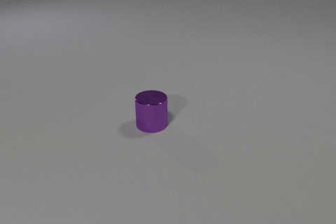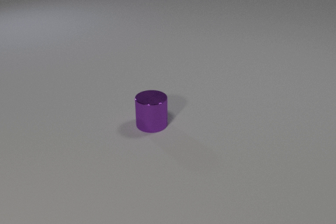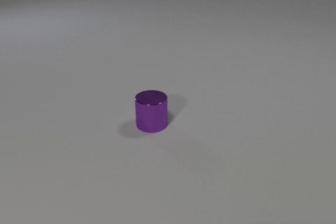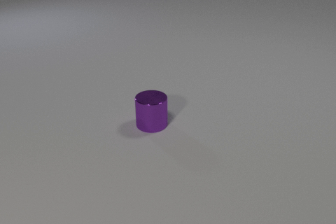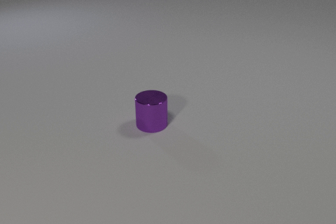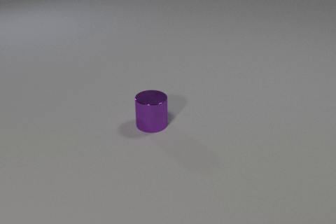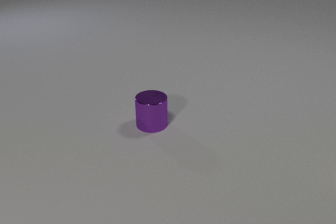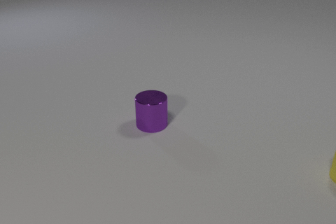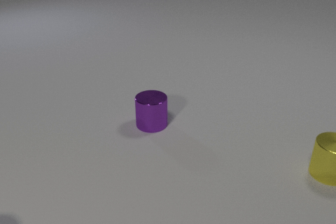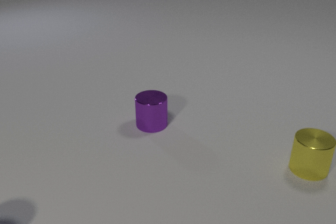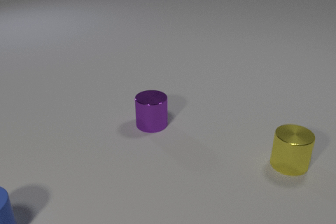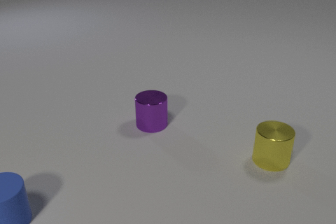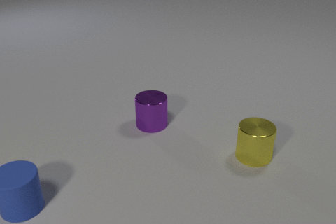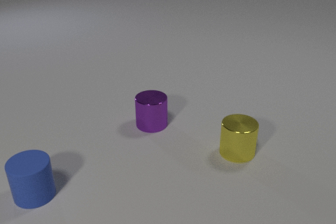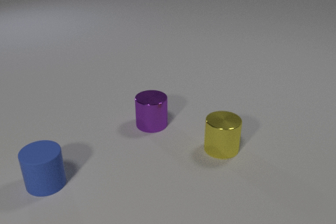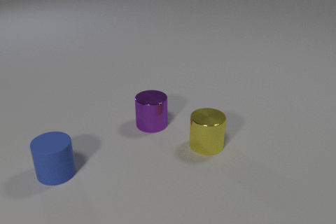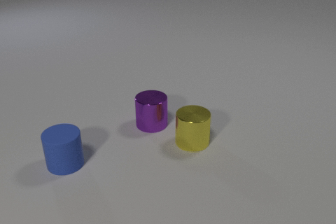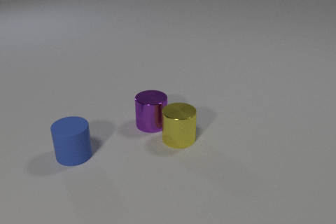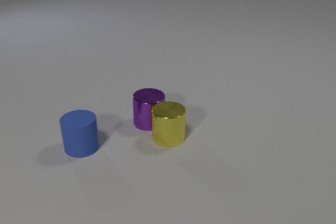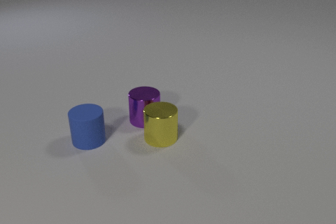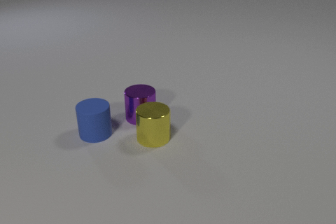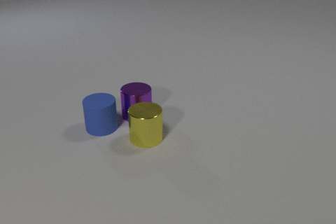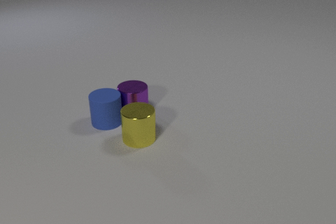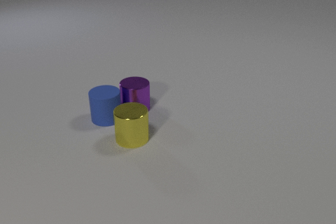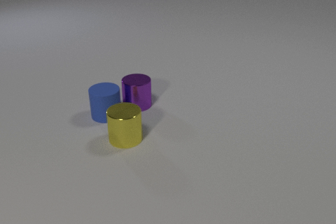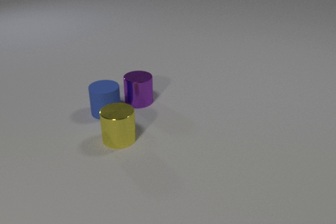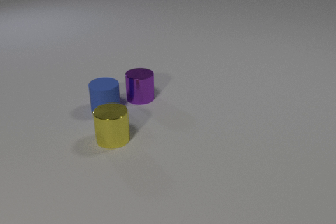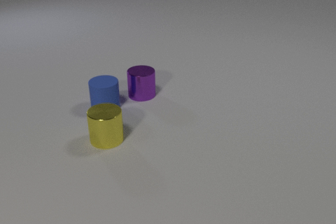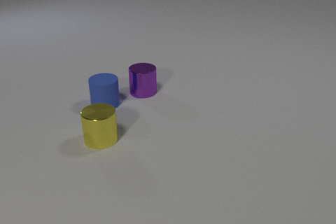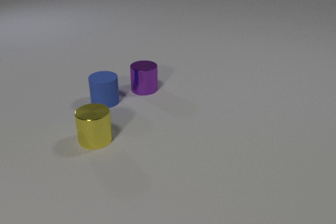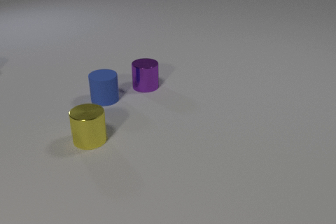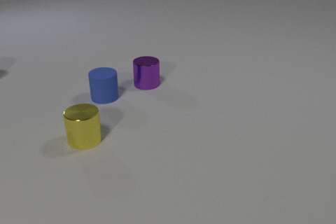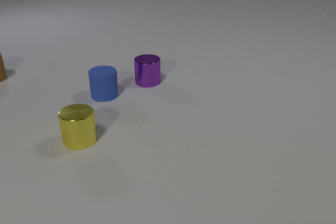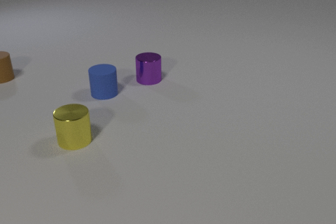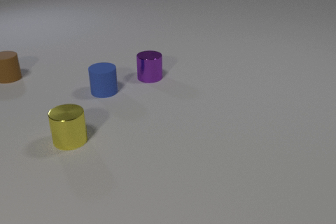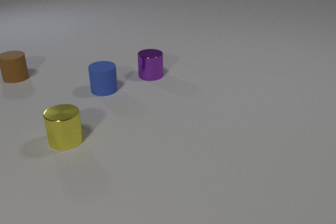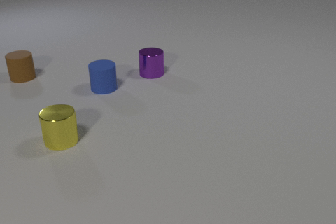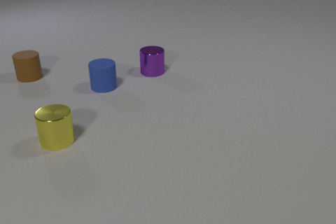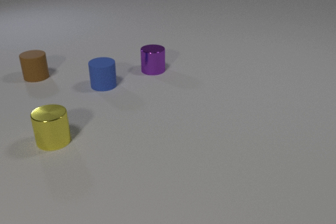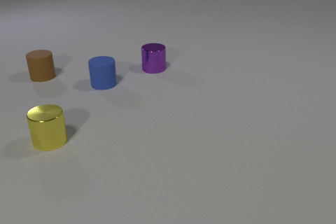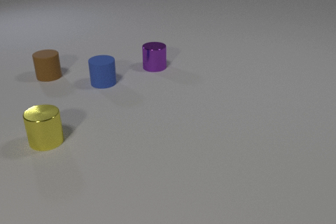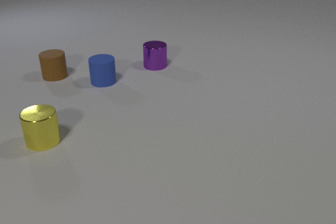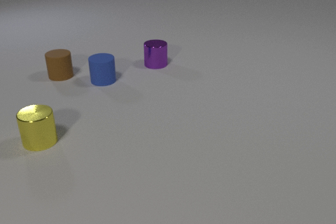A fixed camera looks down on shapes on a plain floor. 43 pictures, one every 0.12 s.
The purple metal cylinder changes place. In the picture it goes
away from the camera.
The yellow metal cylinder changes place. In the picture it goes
to the left.
0.00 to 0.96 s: The yellow metal cylinder comes in at the right edge, slides to the left.
0.96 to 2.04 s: The yellow metal cylinder slides to the left. The blue rubber cylinder comes in at the left edge, slides away from the camera and to the right.
2.04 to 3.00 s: The yellow metal cylinder slides to the left. The purple metal cylinder slides away from the camera. The blue rubber cylinder slides away from the camera and to the right. The yellow metal cylinder and the purple metal cylinder collide. The purple metal cylinder and the blue rubber cylinder collide.
3.00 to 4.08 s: The yellow metal cylinder slides to the left. The purple metal cylinder slides away from the camera. The blue rubber cylinder slides away from the camera. The brown rubber cylinder comes in at the left edge, slides to the right.
4.08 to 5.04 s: The yellow metal cylinder slides to the left. The purple metal cylinder slides away from the camera. The blue rubber cylinder slides away from the camera. The brown rubber cylinder slides to the right.
Are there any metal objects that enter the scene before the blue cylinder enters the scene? yes.
What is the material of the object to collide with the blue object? metal.
How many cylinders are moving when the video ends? 4.
